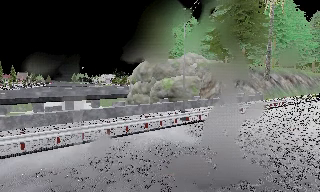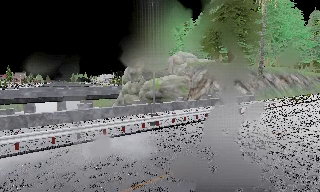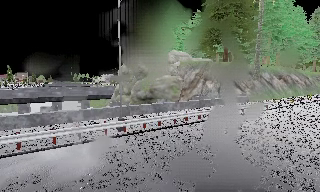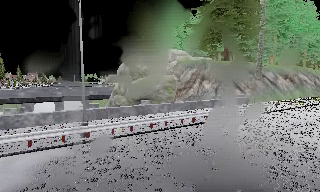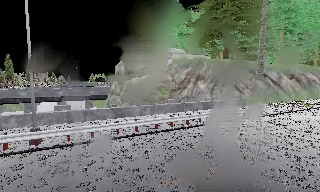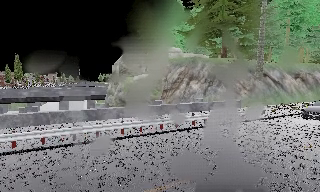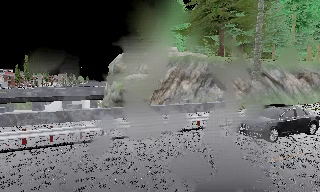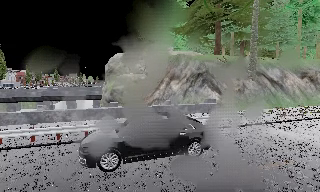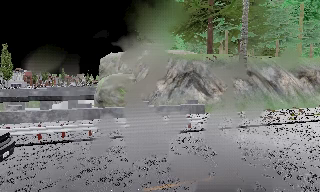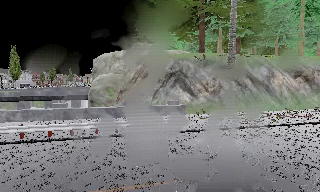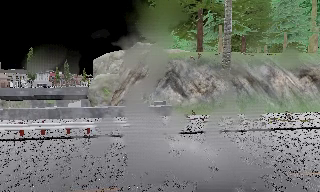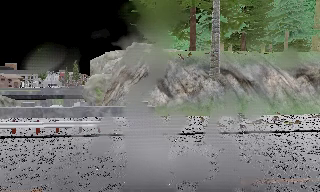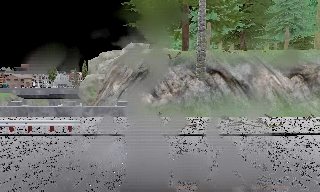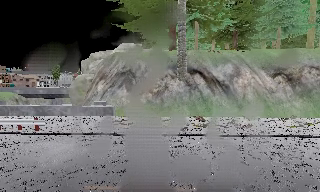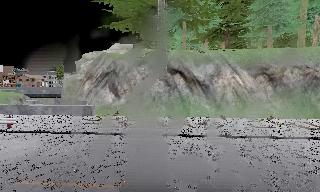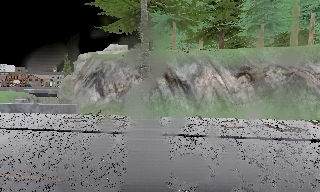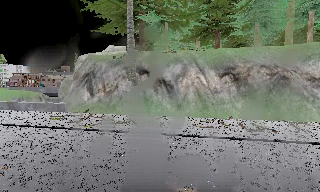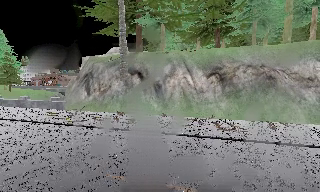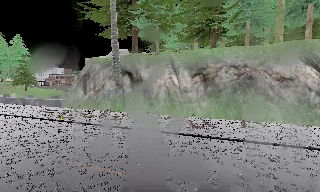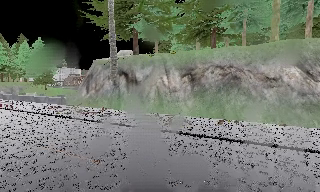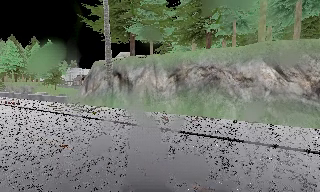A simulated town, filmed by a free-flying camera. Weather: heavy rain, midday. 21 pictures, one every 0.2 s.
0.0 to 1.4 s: The camera pans to its left, which is counterclockwise from overhead, by about 15 degrees. It travels to its right and forward, about 16 m, so close, fixed things drift to the left.
1.4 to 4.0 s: The camera pans to its left, which is counterclockwise from overhead, by about 45 degrees. It travels to its right, about 30 m, so close, fixed things drift to the left.
The film runs forward here.
